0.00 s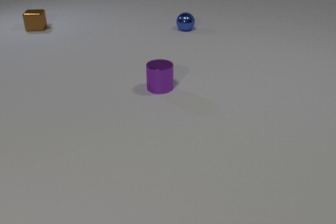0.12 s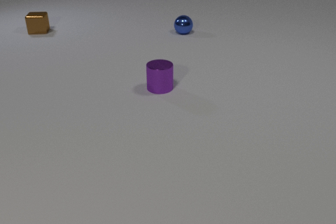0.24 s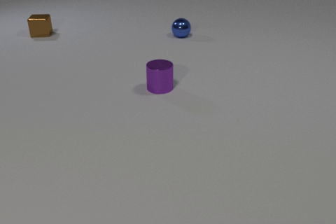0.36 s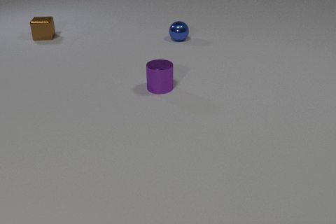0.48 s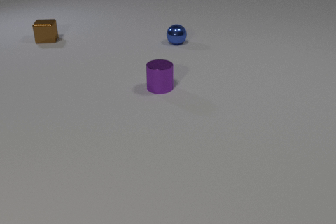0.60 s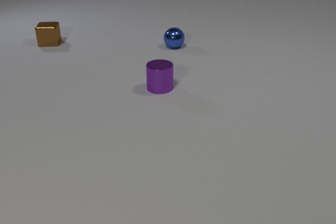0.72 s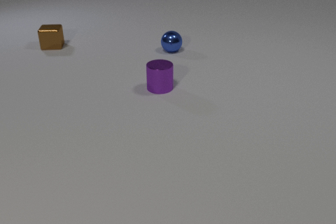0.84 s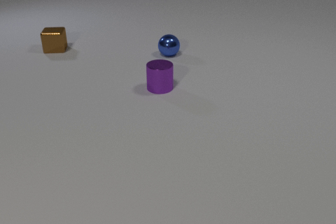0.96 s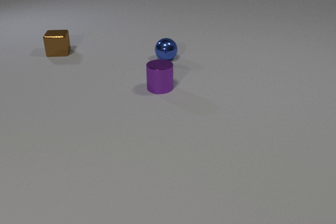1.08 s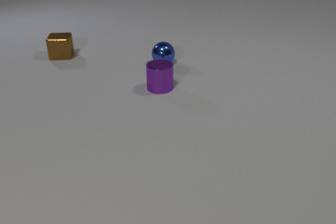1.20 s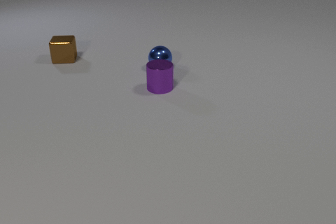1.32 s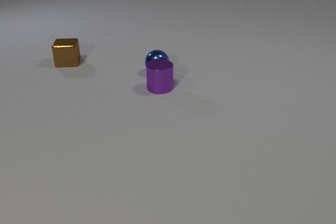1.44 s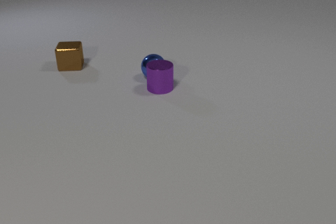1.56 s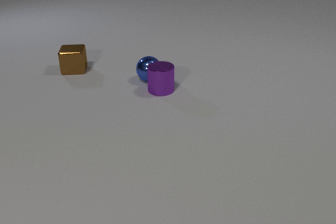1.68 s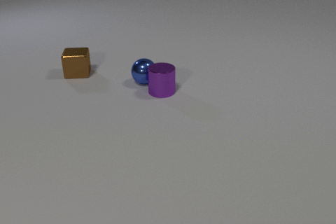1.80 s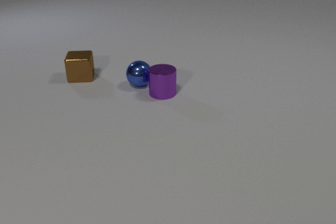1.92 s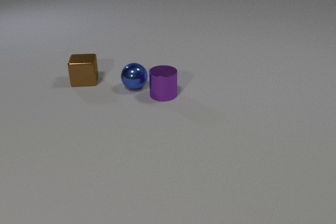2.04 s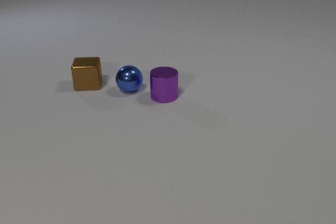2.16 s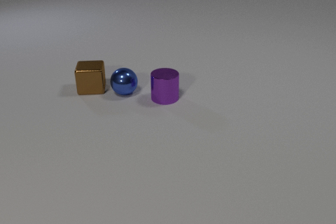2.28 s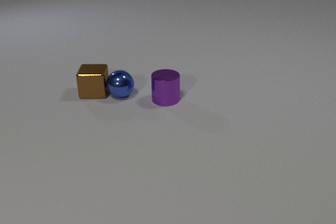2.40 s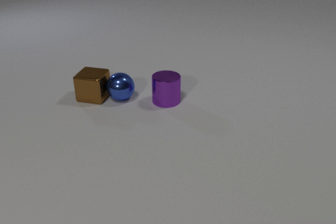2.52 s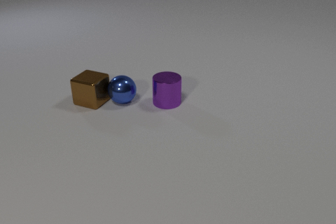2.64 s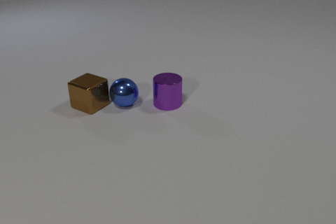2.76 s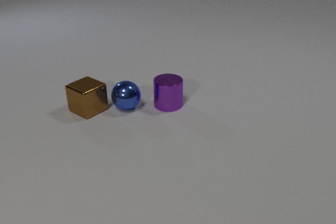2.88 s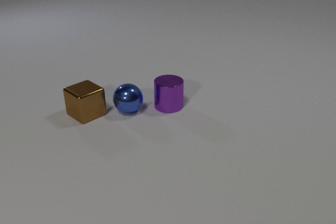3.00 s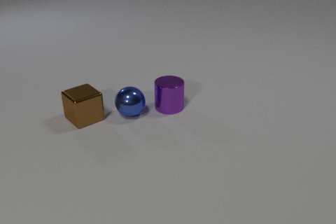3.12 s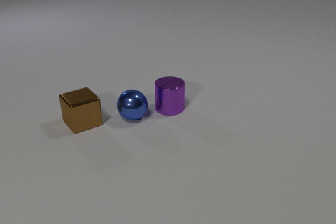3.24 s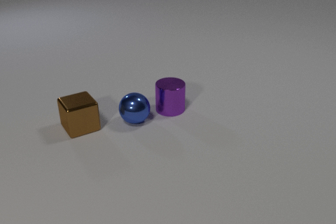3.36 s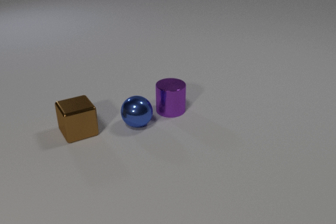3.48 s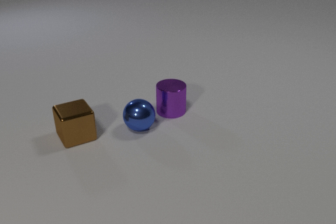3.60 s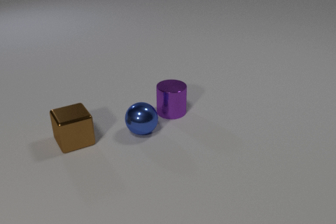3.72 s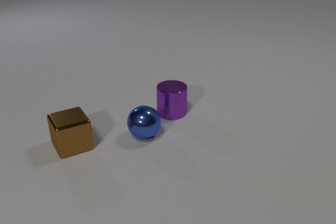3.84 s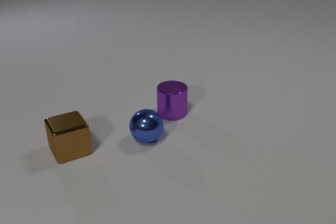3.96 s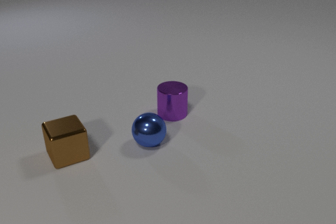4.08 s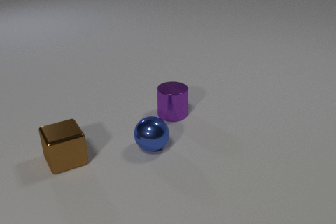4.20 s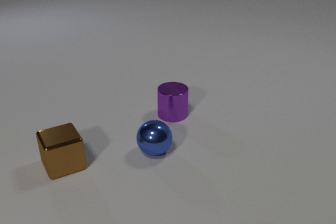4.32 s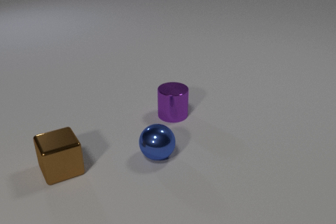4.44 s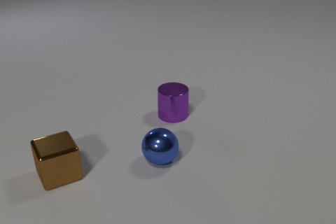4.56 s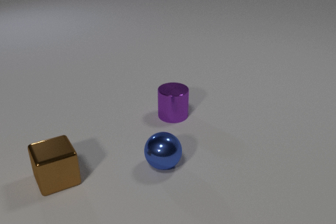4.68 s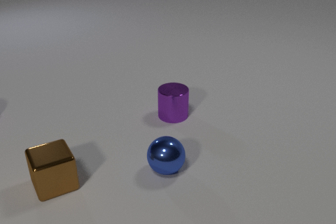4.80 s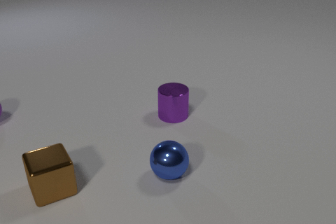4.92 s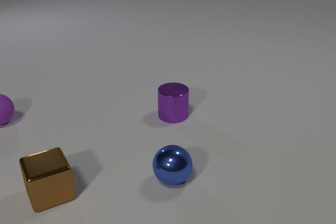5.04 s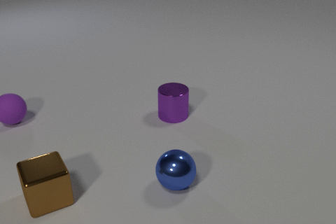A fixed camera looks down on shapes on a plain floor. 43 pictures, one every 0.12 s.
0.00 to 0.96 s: The blue metal sphere rolls toward the camera. The brown metal cube slides toward the camera.
0.96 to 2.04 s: The blue metal sphere rolls toward the camera and to the left. The purple metal cylinder slides toward the camera. The brown metal cube slides toward the camera. The blue metal sphere and the purple metal cylinder collide.
2.04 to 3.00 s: The blue metal sphere rolls toward the camera. The purple metal cylinder slides toward the camera. The brown metal cube slides toward the camera, spins so that its near face slides to the left, clockwise seen from above. The blue metal sphere and the brown metal cube collide.
3.00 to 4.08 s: The blue metal sphere rolls toward the camera. The purple metal cylinder slides toward the camera. The brown metal cube slides toward the camera.
4.08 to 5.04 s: The blue metal sphere rolls toward the camera and to the right. The purple rubber sphere comes in at the left edge, rolls to the right. The brown metal cube slides toward the camera.
What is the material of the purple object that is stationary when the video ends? metal.
What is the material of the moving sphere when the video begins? metal.
How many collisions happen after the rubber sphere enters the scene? 0.
